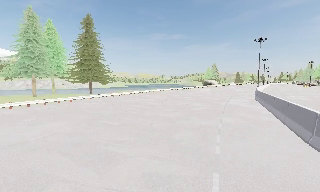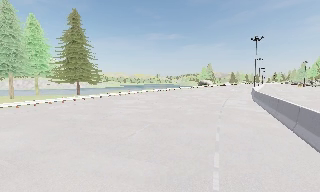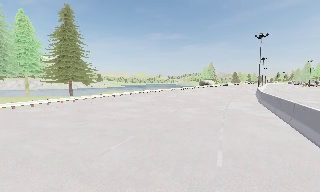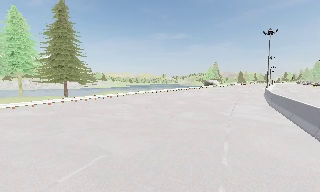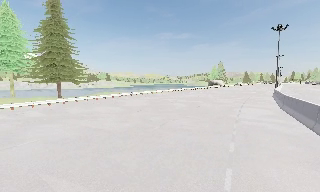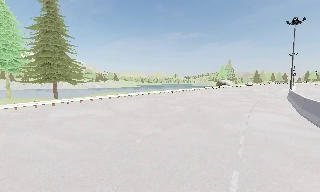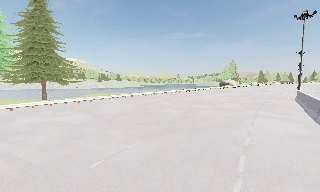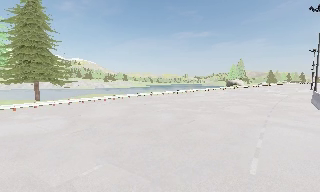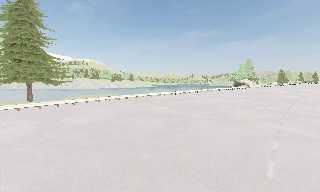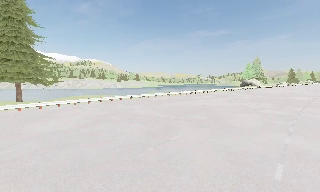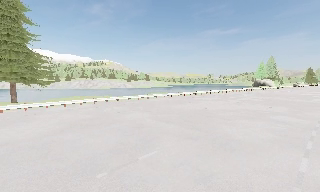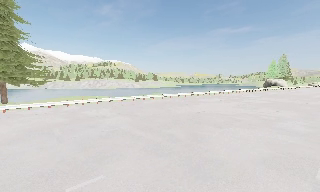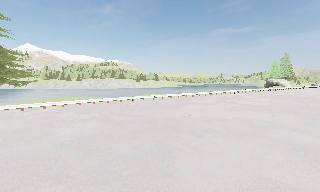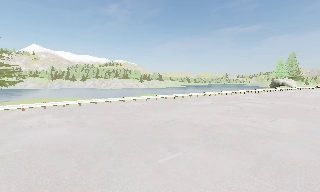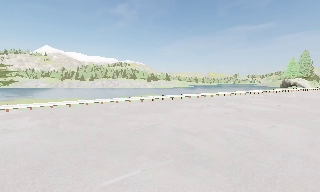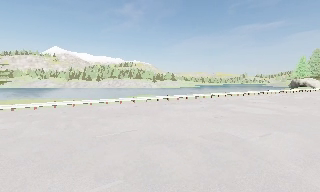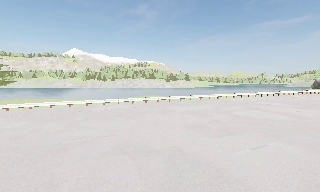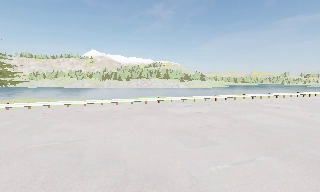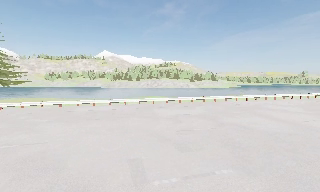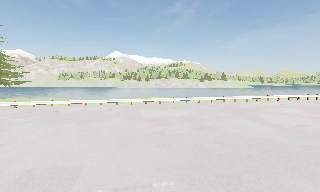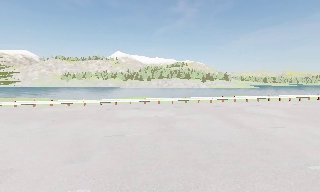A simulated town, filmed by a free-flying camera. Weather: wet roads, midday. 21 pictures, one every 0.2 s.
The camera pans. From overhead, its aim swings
counterclockwise.
0.0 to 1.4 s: The camera travels forward and to its right, about 14 m, so what stands in front looms larger.
1.4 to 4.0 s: The camera pans to its left, which is counterclockwise from overhead, by about 40 degrees. It travels to its right and forward, about 25 m, so close, fixed things drift to the left.
The film runs backward here.
